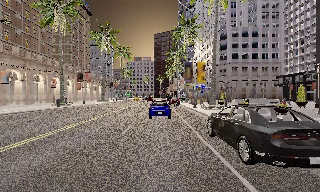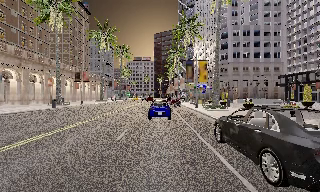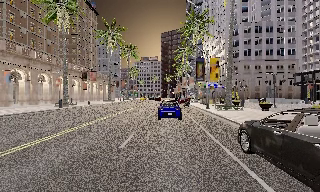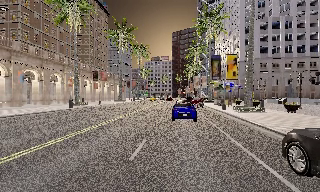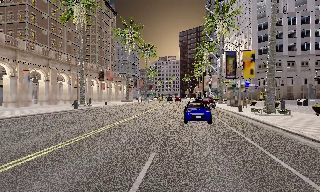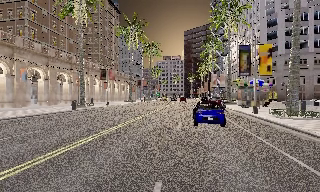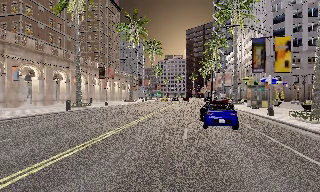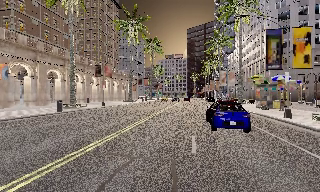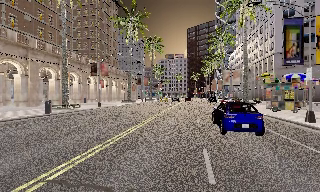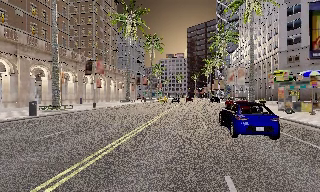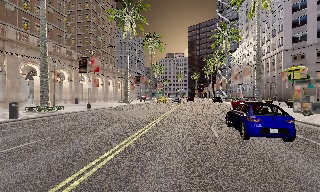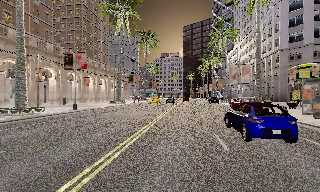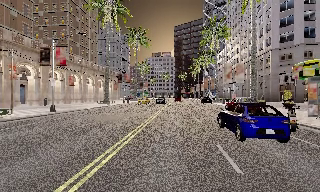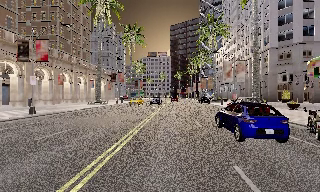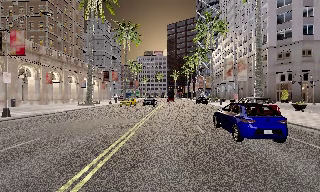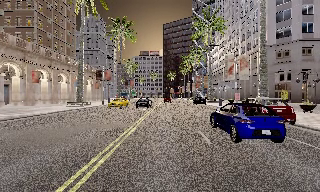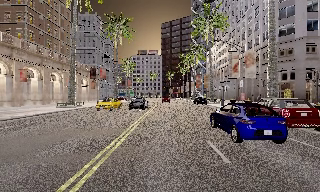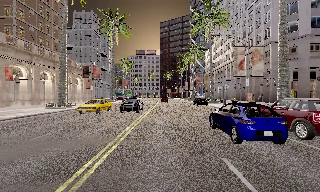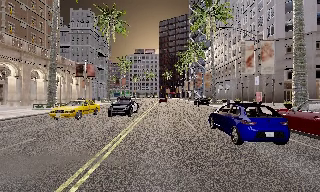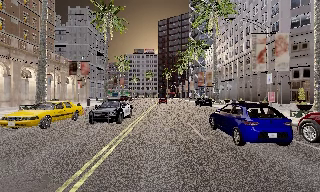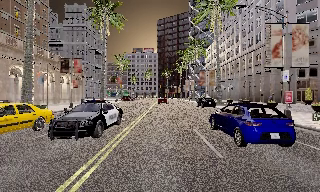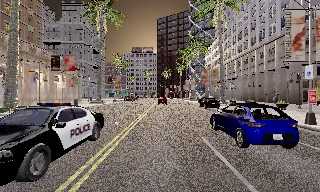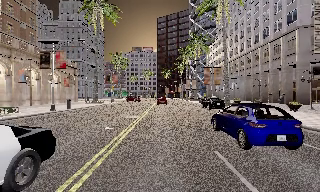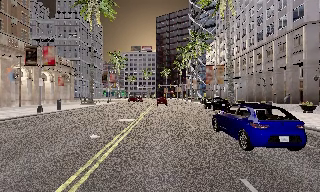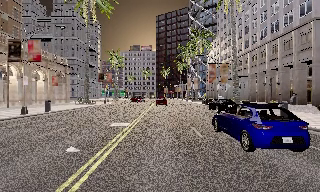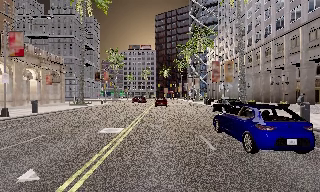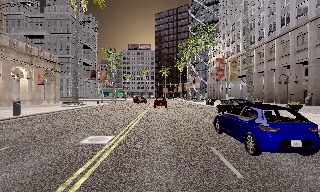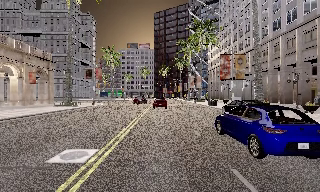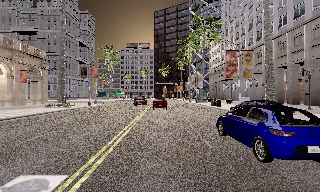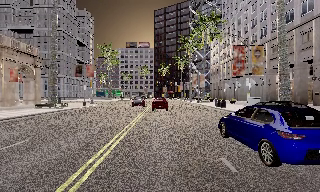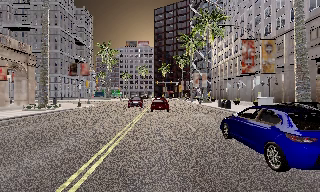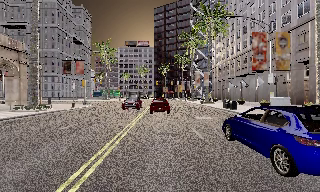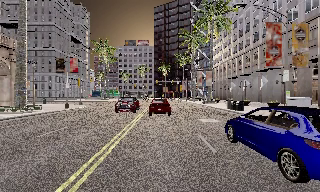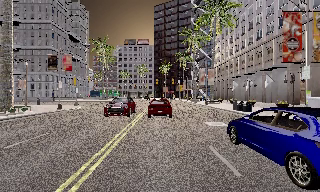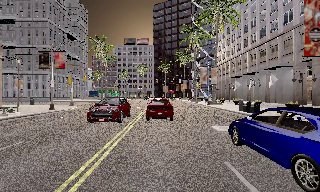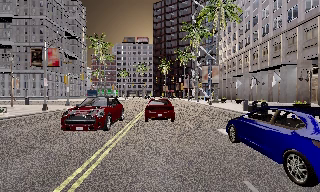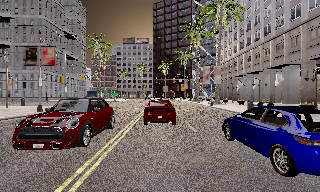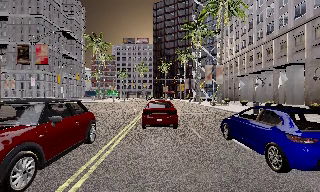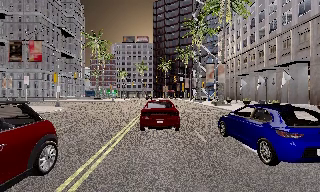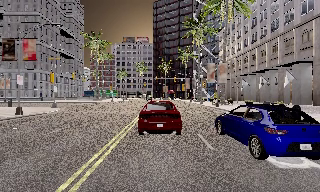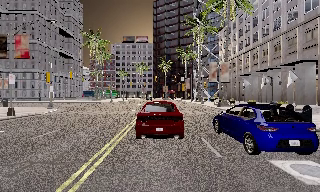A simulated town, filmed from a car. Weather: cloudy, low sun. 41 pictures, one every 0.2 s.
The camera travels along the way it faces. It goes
forward.
0.0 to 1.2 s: The scene slides to the right, as the camera pans about 10 degrees to its left. It travels forward, about 8 m, so what stands in front looms larger. It gains speed.
1.2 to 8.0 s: The camera swings to its right by about 10 degrees, and the scene slides to the left. It travels forward, about 50 m, so what stands in front looms larger.
The film runs forward here.
